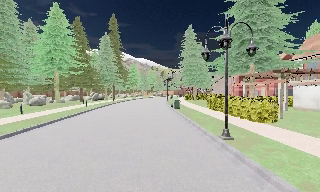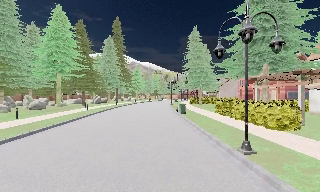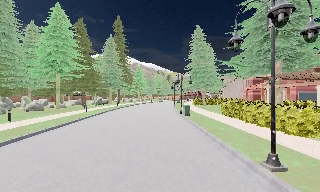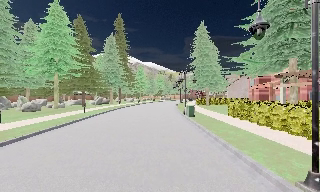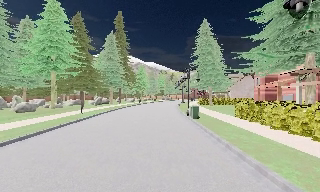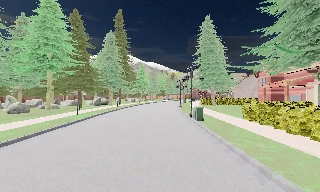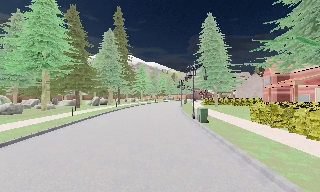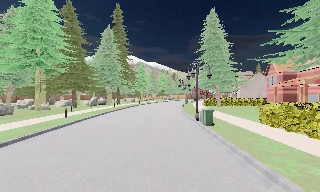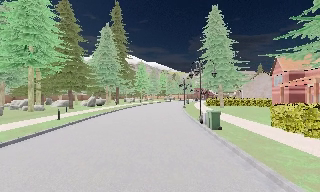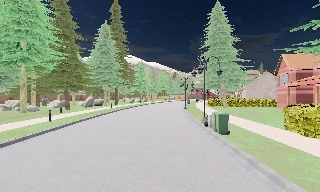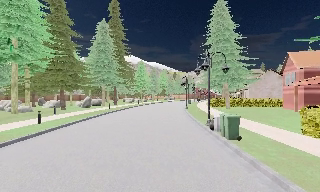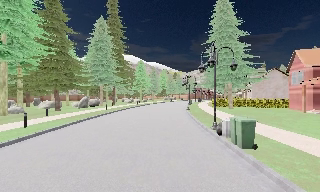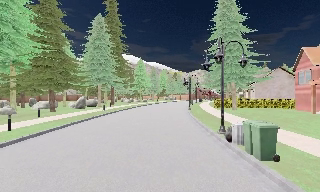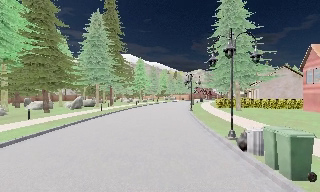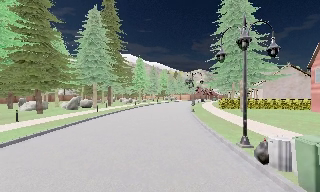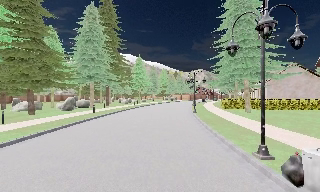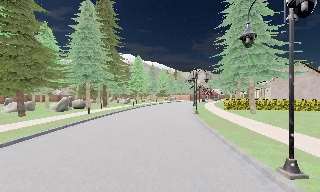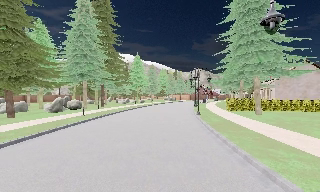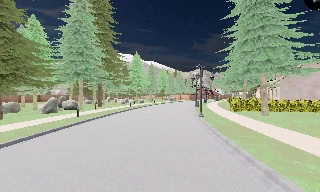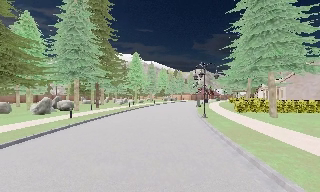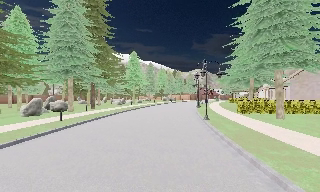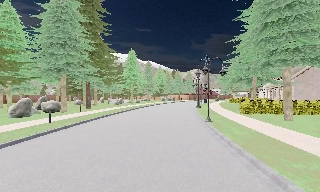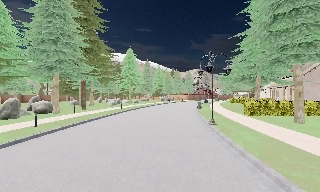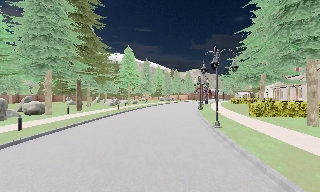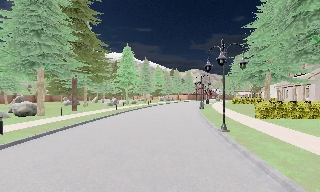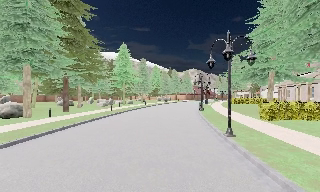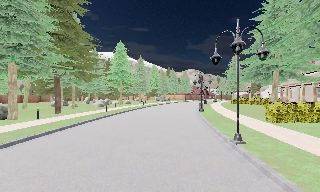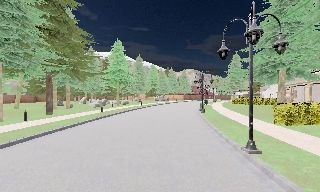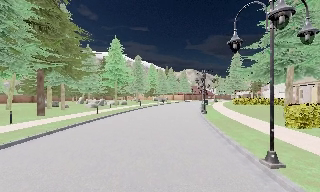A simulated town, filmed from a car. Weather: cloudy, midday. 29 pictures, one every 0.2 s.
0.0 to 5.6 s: The camera travels forward, about 30 m, so what stands in front looms larger.
The film runs forward here.
